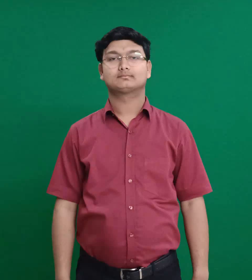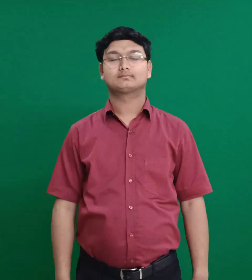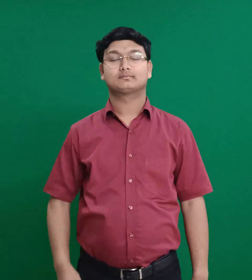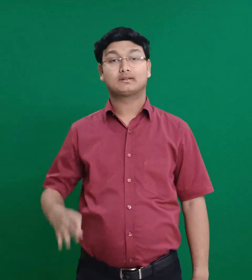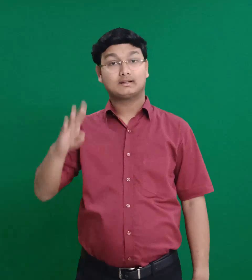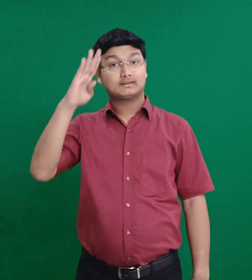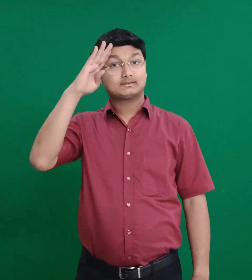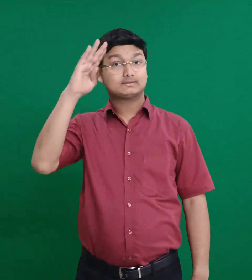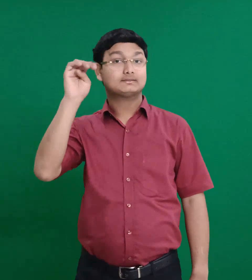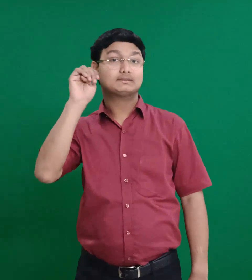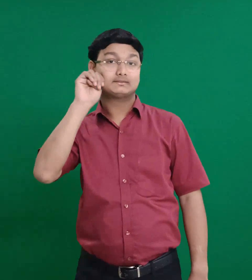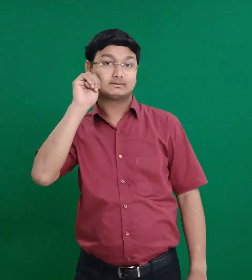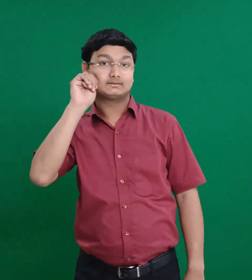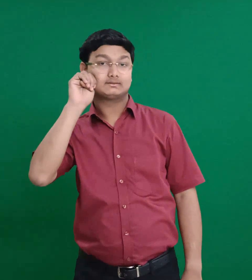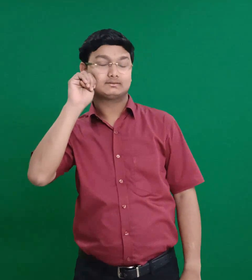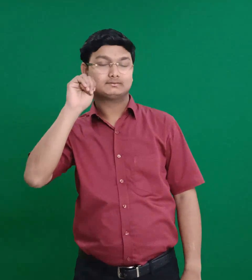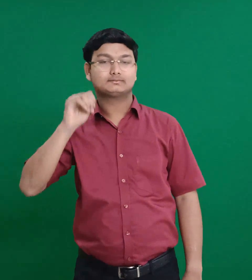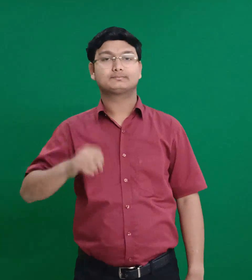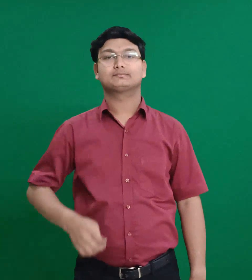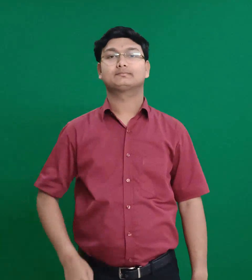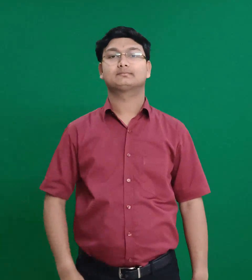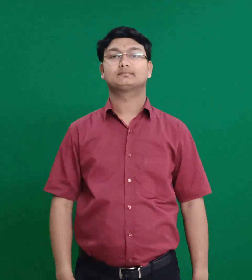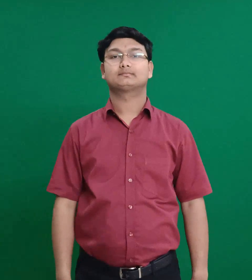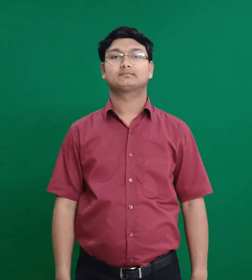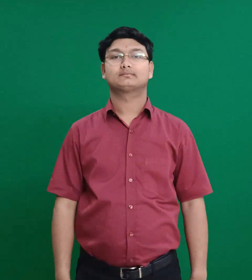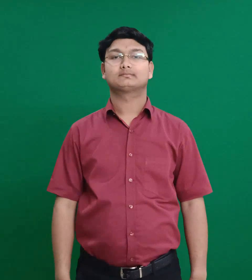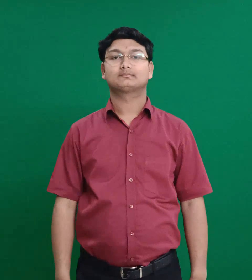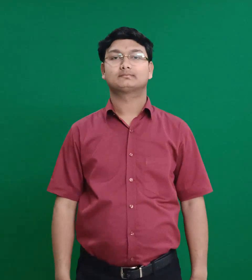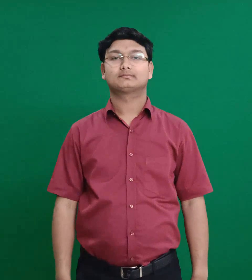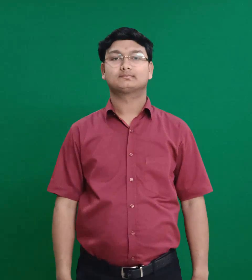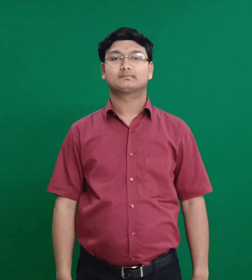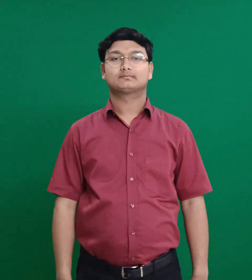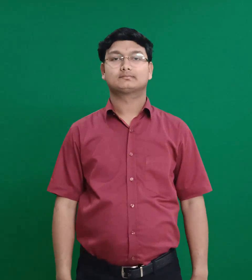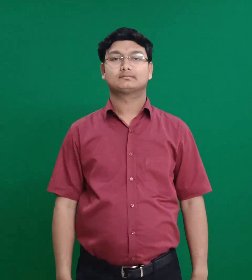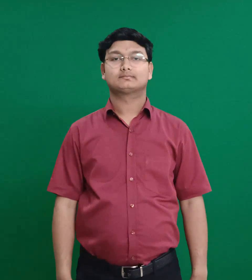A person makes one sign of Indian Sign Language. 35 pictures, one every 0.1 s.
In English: clopas
